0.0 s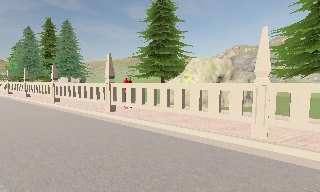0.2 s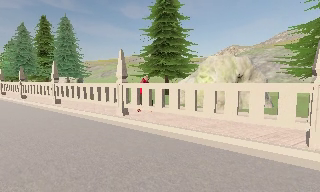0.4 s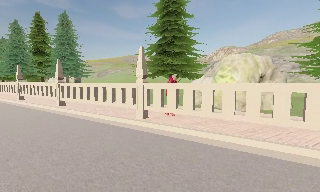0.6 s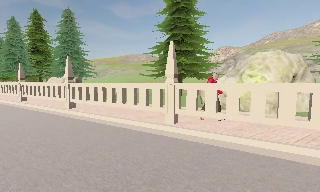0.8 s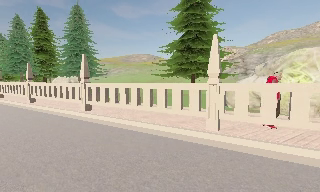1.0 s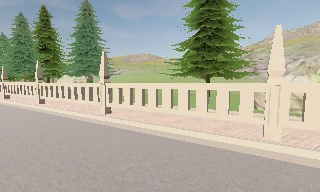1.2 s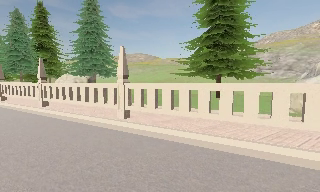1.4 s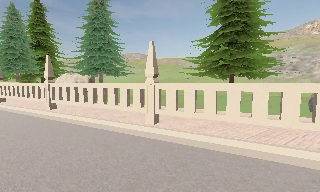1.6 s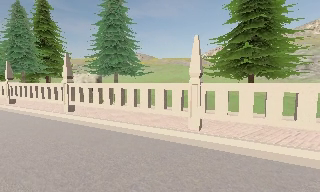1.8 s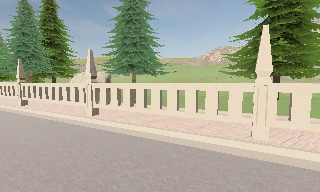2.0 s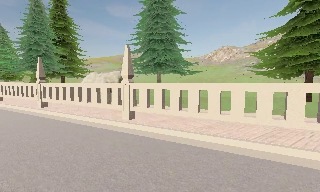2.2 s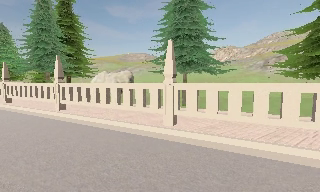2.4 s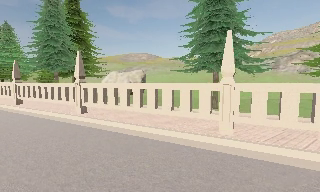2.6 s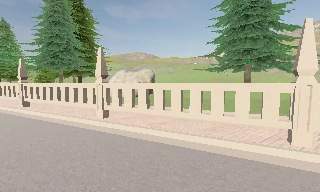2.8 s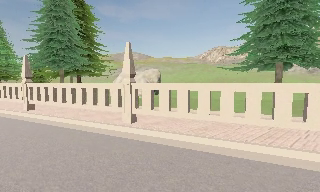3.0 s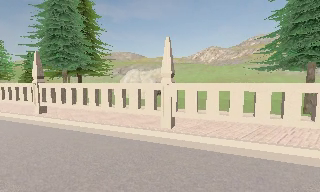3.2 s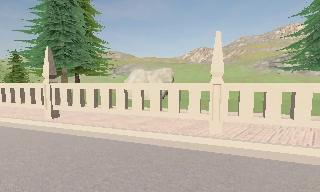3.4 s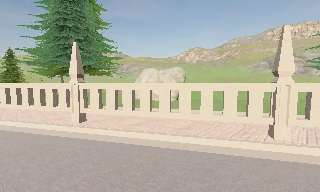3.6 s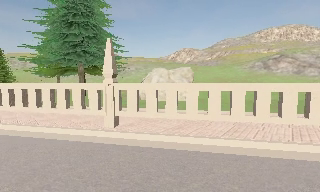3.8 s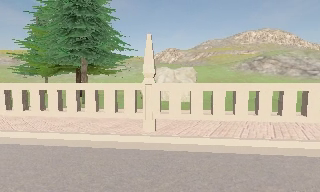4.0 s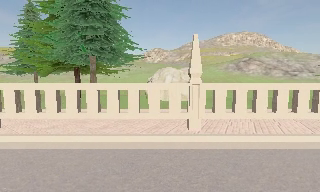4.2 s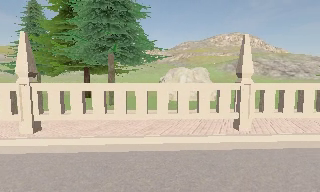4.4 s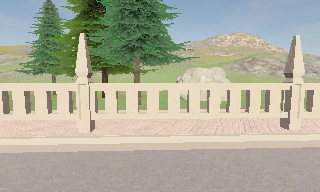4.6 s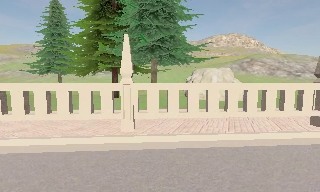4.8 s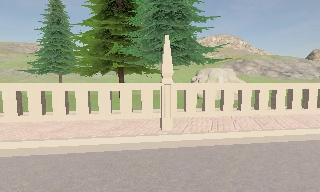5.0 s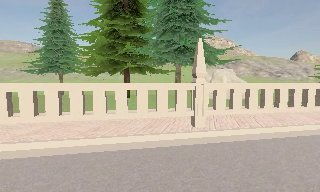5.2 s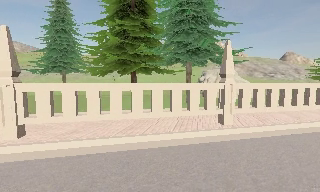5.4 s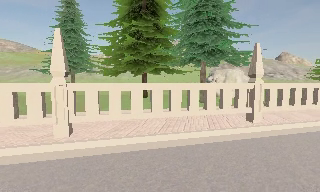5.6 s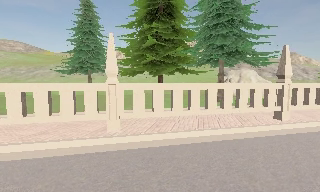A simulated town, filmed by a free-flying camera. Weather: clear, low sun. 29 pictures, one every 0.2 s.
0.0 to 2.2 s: The camera travels to its left and forward, about 17 m, so close, fixed things drift to the right.
2.2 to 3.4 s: The camera pans to its right, which is clockwise from overhead, by about 10 degrees. It travels to its left and forward, about 10 m, so close, fixed things drift to the right.
3.4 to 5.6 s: The camera pans to its right, which is clockwise from overhead, by about 30 degrees. It travels to its left, about 16 m, so close, fixed things drift to the right.
The film runs forward here.
